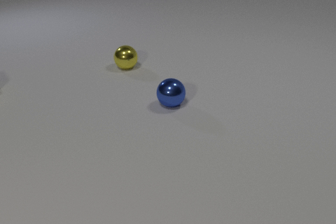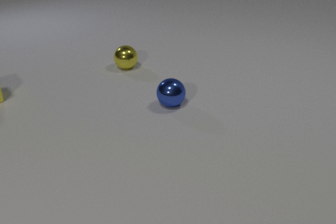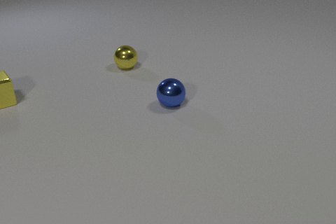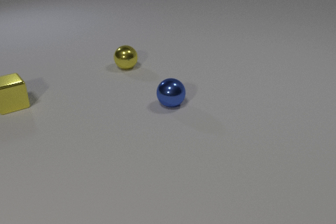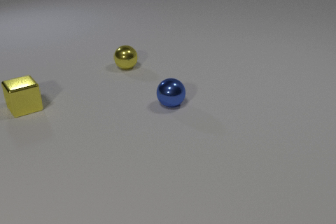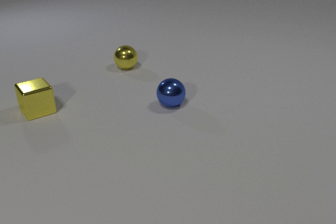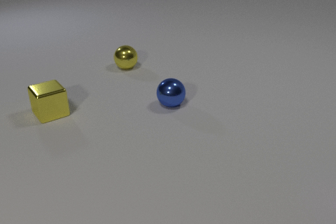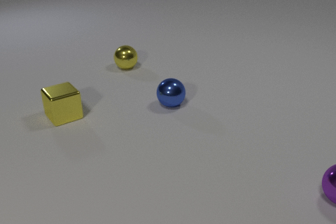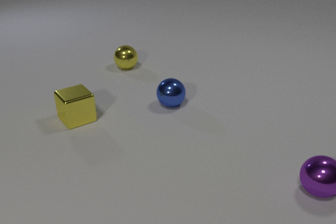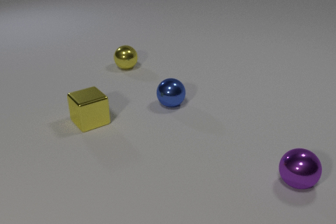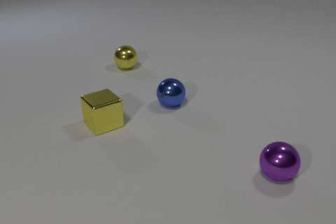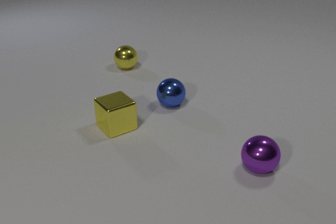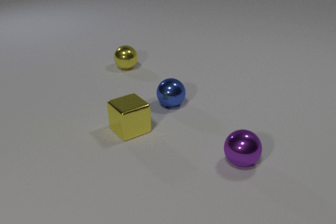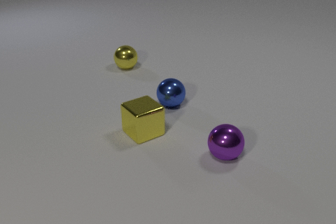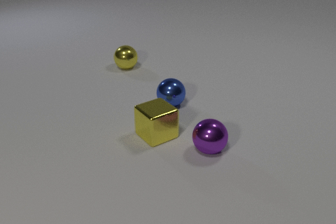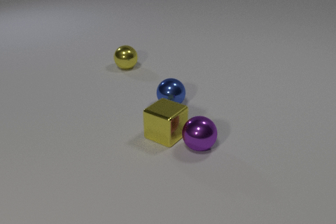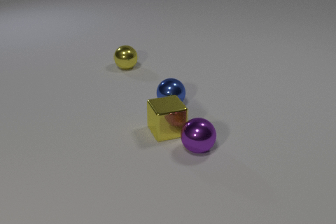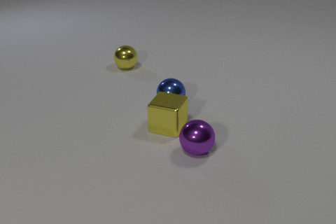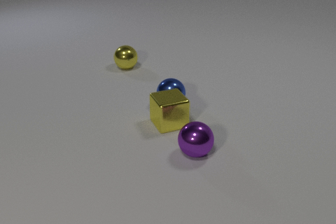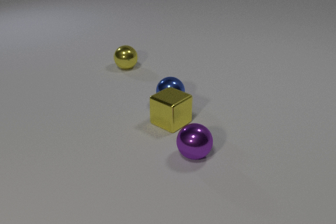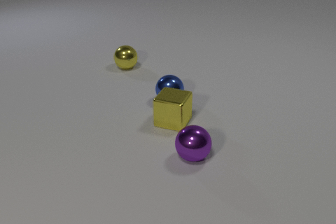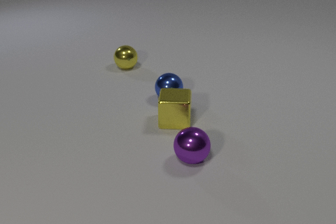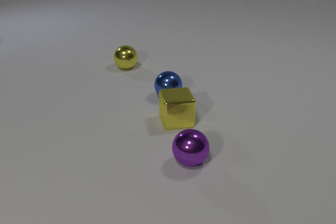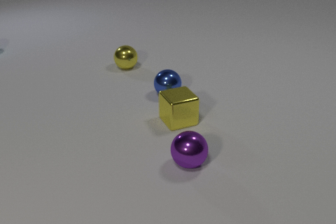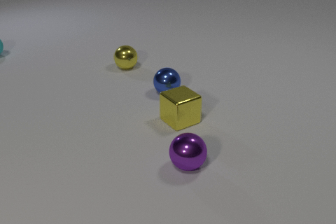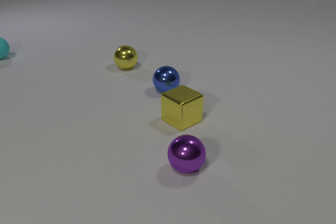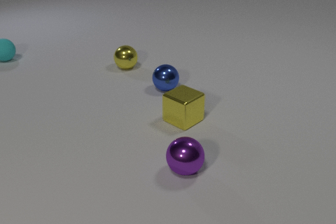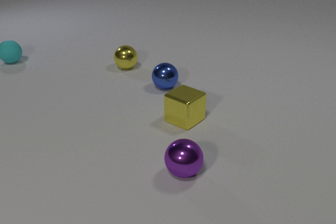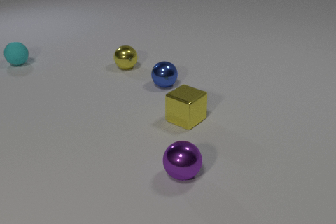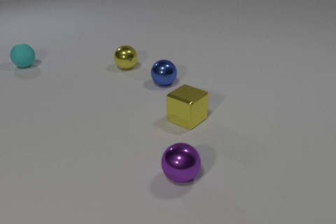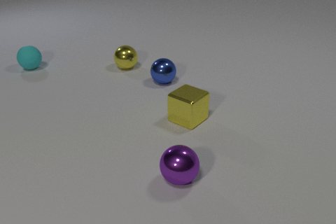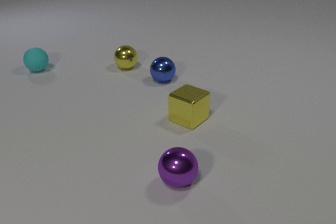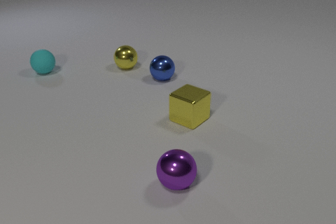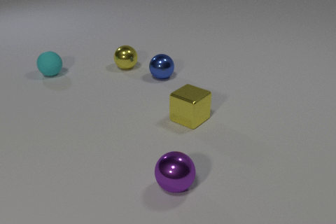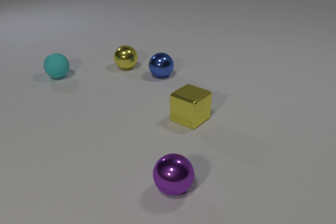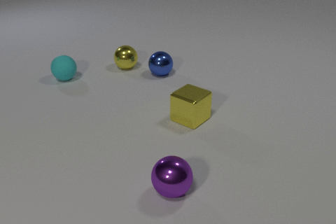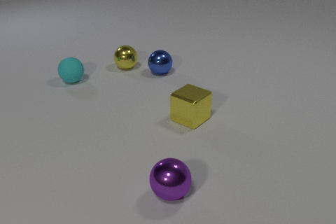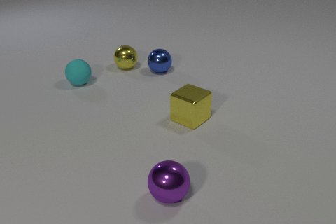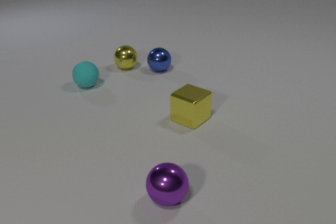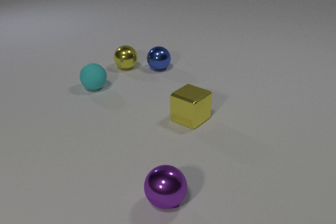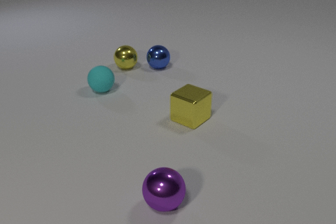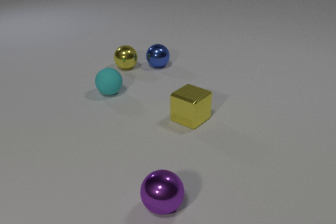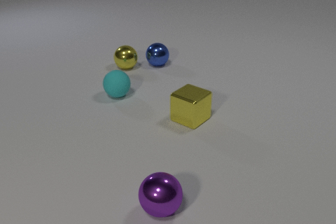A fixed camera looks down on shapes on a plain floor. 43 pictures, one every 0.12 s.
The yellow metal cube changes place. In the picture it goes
to the right.
The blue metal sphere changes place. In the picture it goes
away from the camera.
0.00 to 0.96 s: The purple metal sphere comes in at the right edge, rolls to the left. The yellow metal cube comes in at the left edge, slides to the right and toward the camera.
0.96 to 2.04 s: The purple metal sphere rolls to the left. The yellow metal cube slides to the right. The purple metal sphere and the yellow metal cube collide.
2.04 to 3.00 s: The purple metal sphere rolls toward the camera. The yellow metal cube slides away from the camera and to the right. The blue metal sphere rolls away from the camera. The cyan rubber sphere comes in at the left edge, rolls toward the camera and to the right. The yellow metal cube and the blue metal sphere collide.
3.00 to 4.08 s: The purple metal sphere rolls toward the camera. The yellow metal cube slides to the right. The blue metal sphere rolls away from the camera. The cyan rubber sphere rolls toward the camera and to the right.
4.08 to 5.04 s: The purple metal sphere rolls toward the camera and to the left. The blue metal sphere rolls away from the camera. The cyan rubber sphere rolls to the right and toward the camera.
What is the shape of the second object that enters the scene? sphere.
Are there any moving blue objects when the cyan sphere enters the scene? yes.
What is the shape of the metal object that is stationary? sphere.
